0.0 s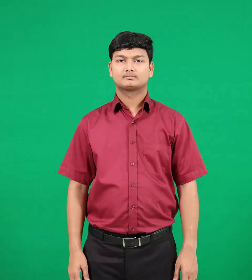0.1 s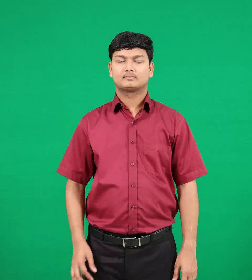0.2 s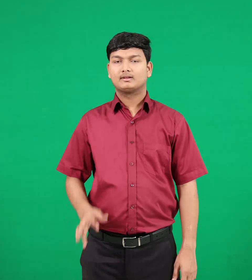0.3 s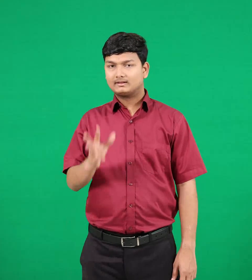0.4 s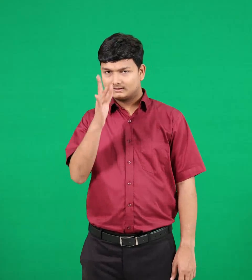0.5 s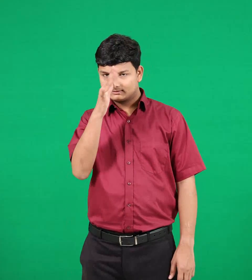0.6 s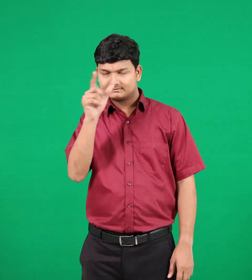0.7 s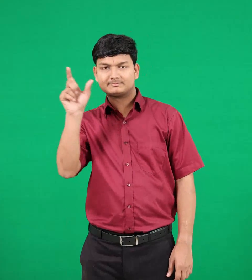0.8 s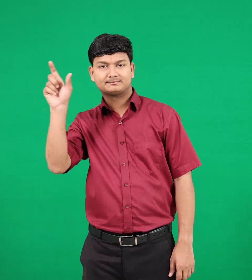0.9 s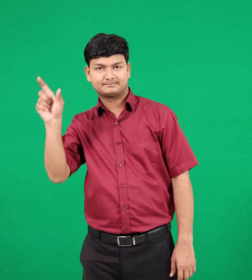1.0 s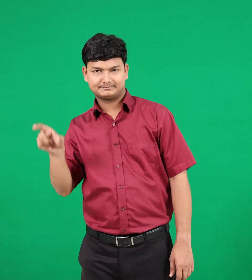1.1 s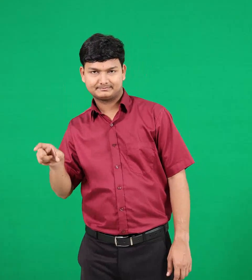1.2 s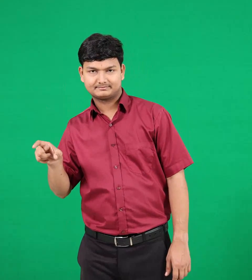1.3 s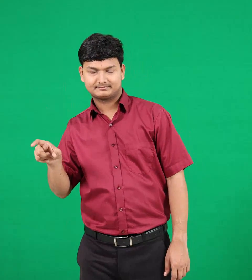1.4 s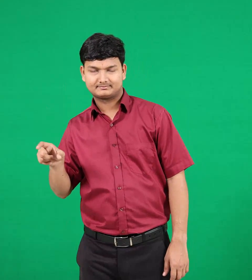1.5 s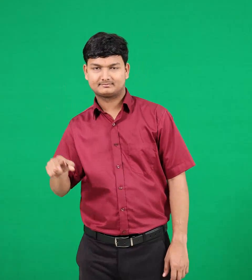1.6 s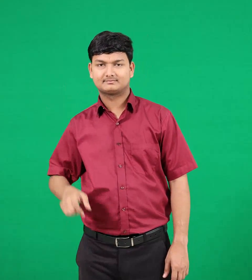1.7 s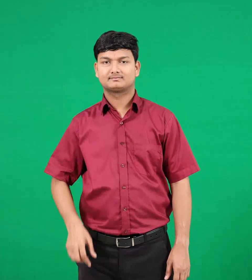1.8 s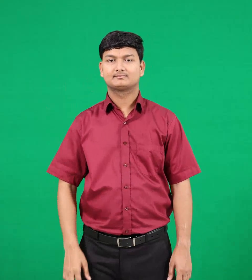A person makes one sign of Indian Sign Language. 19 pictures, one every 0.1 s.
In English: lair
